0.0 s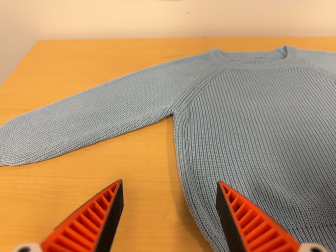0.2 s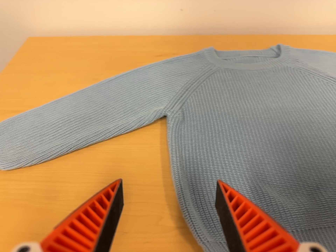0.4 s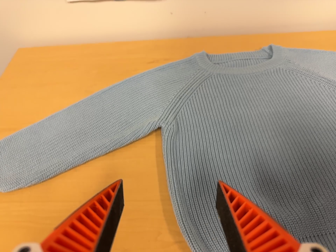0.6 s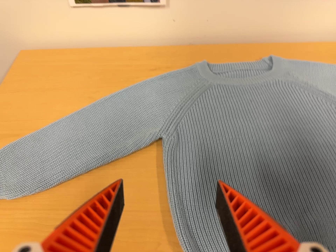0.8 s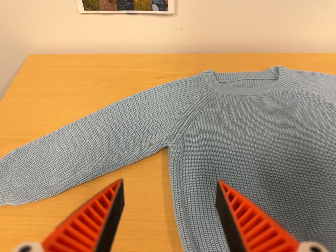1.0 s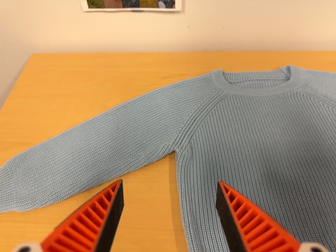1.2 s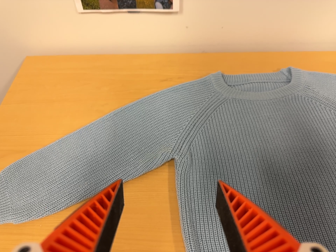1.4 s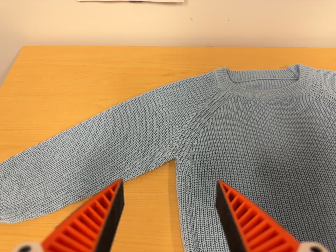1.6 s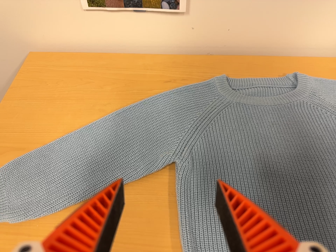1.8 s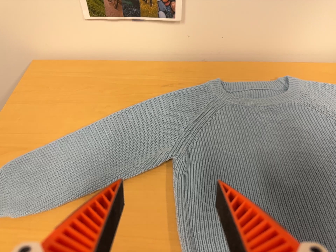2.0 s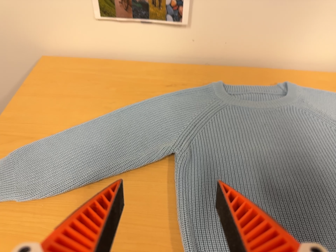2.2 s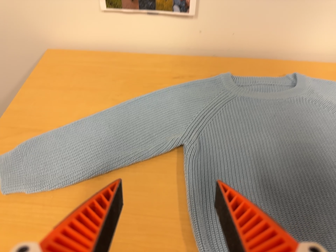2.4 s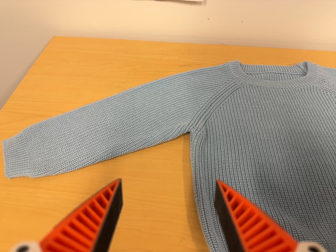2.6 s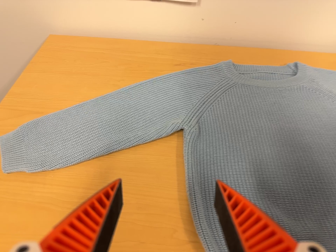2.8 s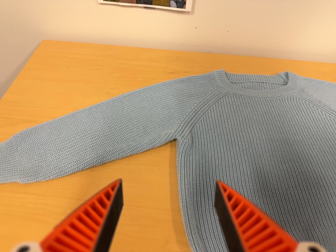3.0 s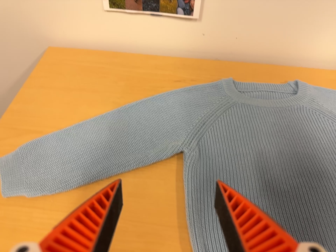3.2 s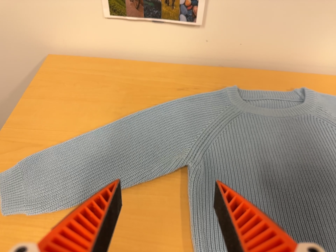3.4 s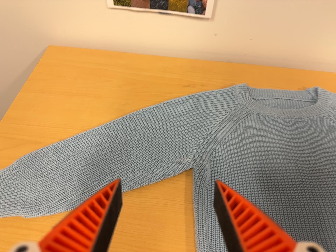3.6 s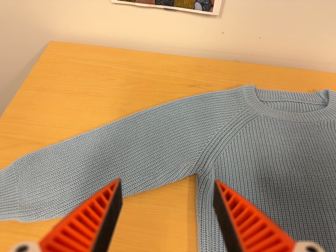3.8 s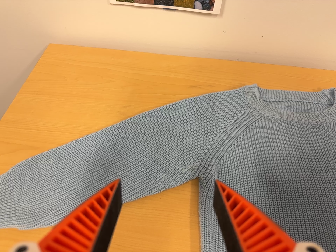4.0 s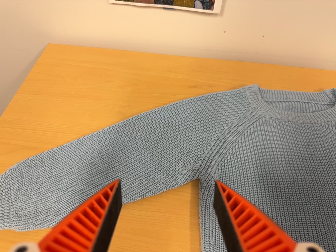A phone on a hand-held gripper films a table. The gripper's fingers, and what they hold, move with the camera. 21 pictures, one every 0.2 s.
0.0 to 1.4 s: The camera travels toward the top of its view, about 16 cm. Its aim tips toward the bottom of its view by about 10 degrees.
1.4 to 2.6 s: The camera travels toward the bottom of its view and backward, about 10 cm.
2.6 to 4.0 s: The camera travels toward the top of its view and forward, about 12 cm, so close, fixed things drift downward.
The film runs forward here.
